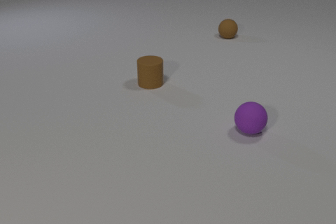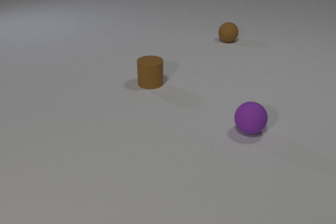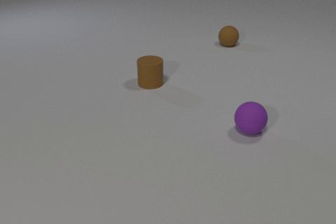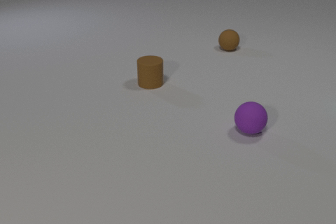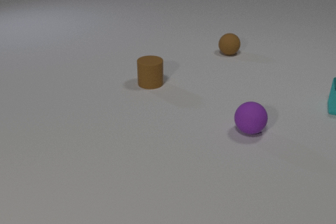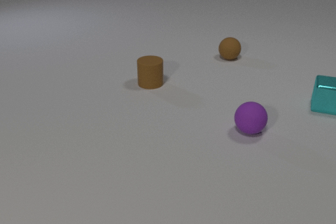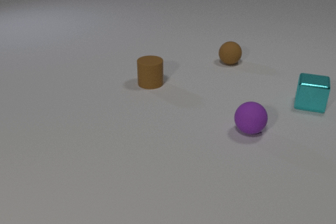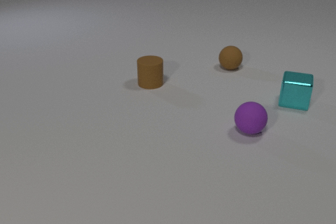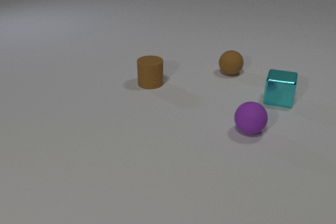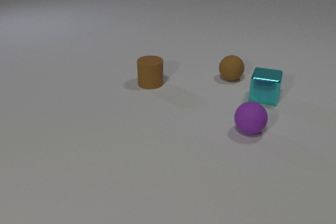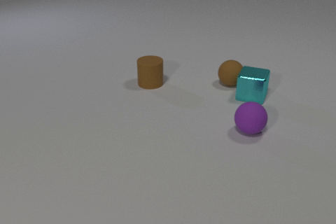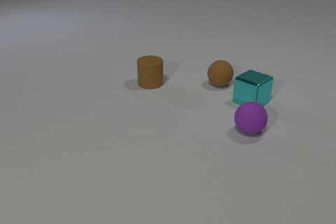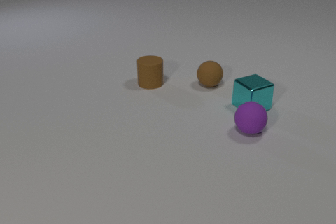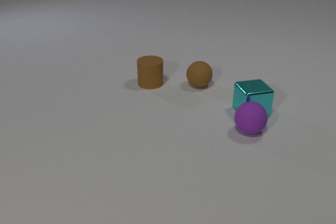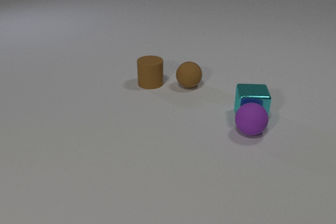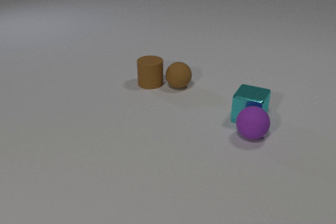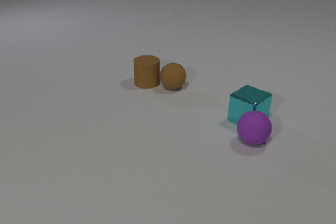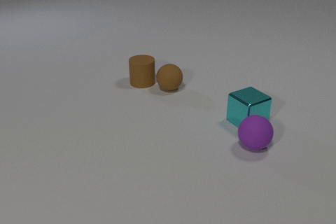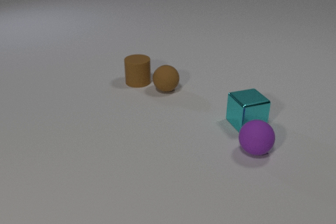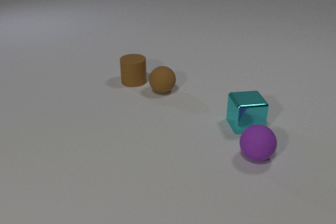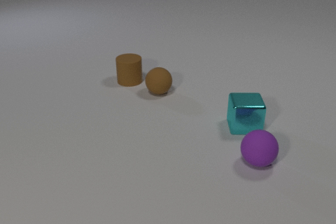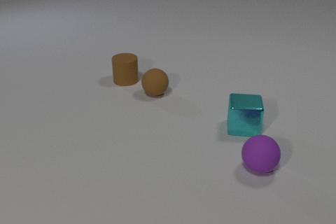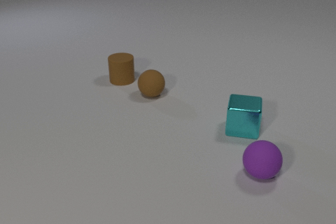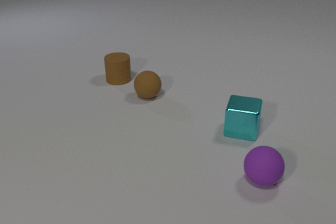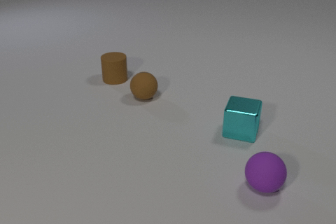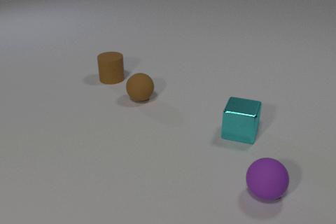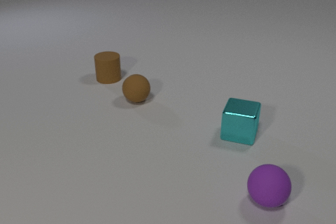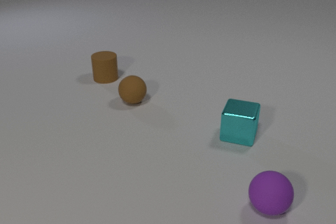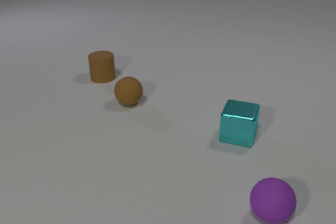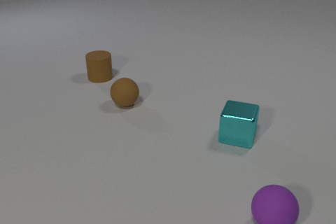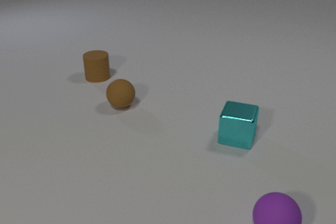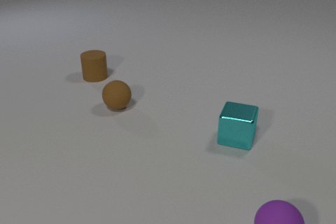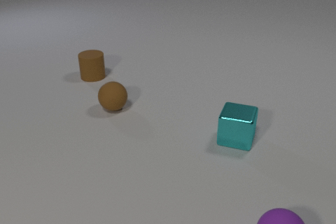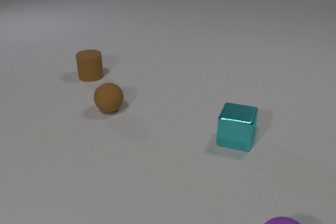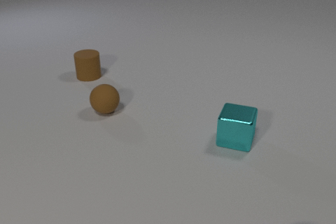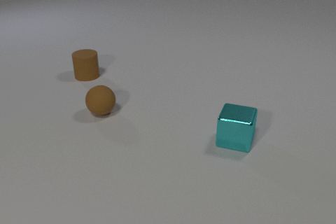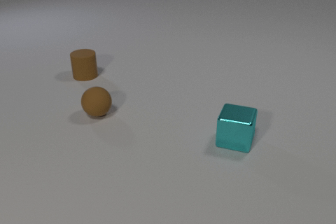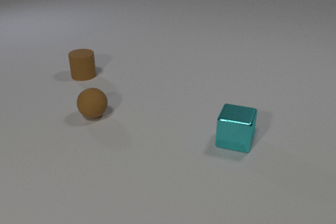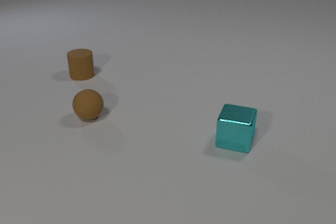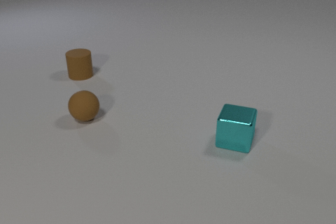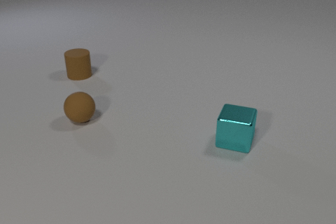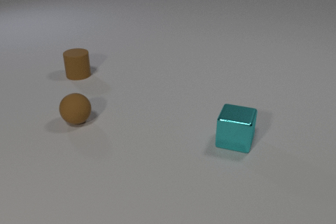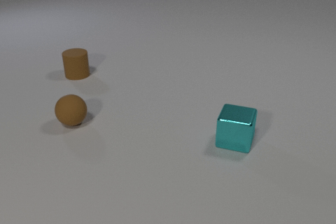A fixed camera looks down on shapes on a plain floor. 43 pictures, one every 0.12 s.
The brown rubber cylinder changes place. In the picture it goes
to the left.
The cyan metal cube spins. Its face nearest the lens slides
to the left.
0.00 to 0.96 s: The cyan metal cube comes in at the right edge, slides to the left. The brown rubber sphere rolls toward the camera.
0.96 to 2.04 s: The cyan metal cube slides toward the camera and to the left, spins so that its near face slides to the left, clockwise seen from above. The brown rubber sphere rolls to the left and toward the camera. The brown rubber cylinder slides to the left. The purple rubber sphere rolls toward the camera. The cyan metal cube and the brown rubber sphere collide. The cyan metal cube and the purple rubber sphere collide. The brown rubber sphere and the brown rubber cylinder collide.
2.04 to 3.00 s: The cyan metal cube slides toward the camera, spins clockwise seen from above by about 45 degrees, its near face sliding to the left. The brown rubber sphere rolls to the left and toward the camera. The brown rubber cylinder slides to the left. The purple rubber sphere rolls toward the camera.
3.00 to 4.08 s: The cyan metal cube slides toward the camera. The brown rubber sphere rolls to the left and toward the camera. The brown rubber cylinder slides to the left and away from the camera. The purple rubber sphere rolls toward the camera, leaves at the bottom edge.
4.08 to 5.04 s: The brown rubber sphere rolls to the left and toward the camera. The brown rubber cylinder slides to the left and away from the camera.
What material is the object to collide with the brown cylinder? rubber.
What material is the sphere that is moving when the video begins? rubber.
Are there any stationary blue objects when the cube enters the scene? no.
